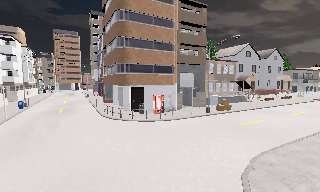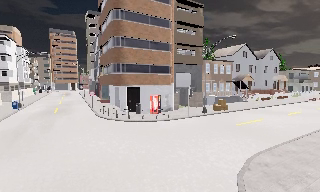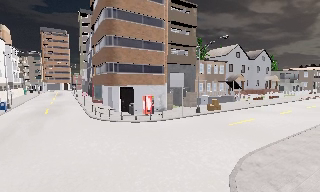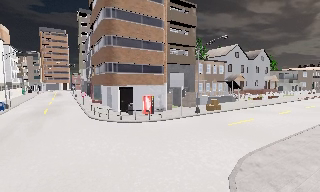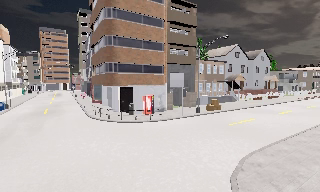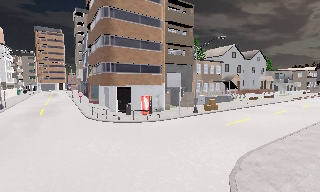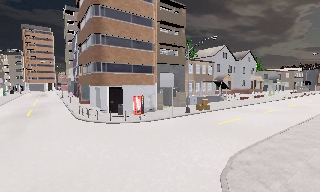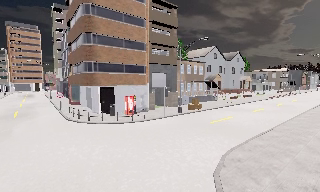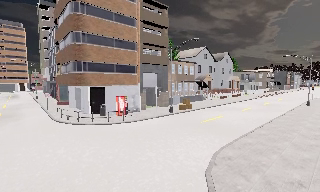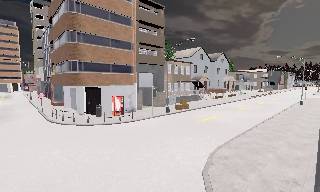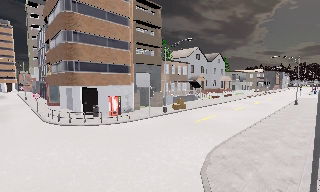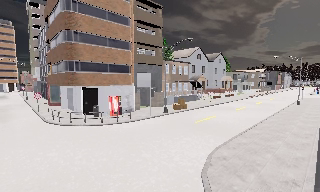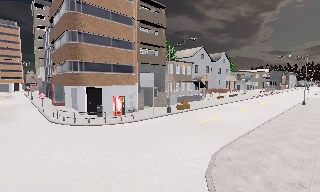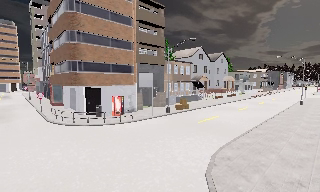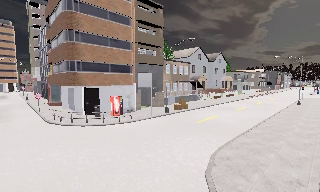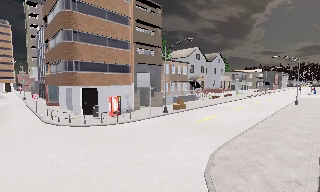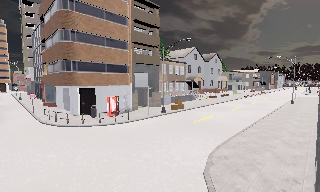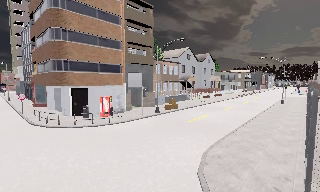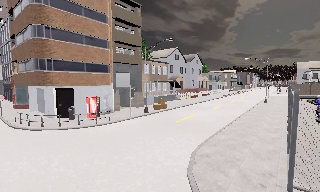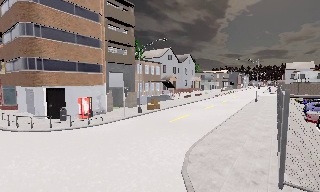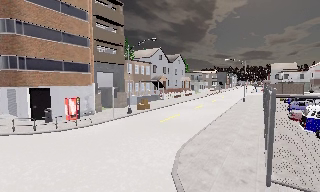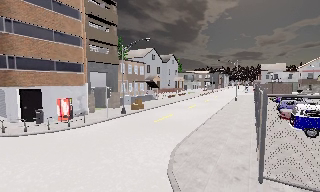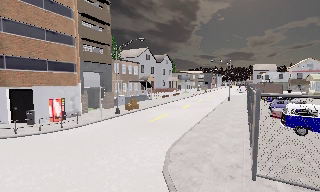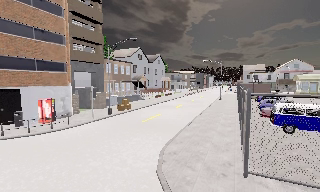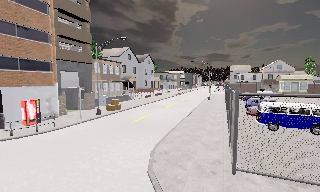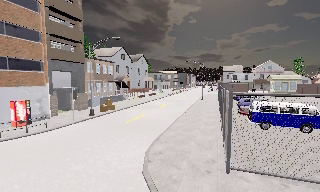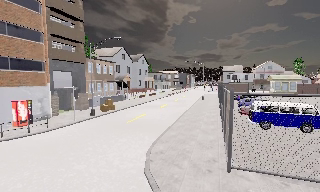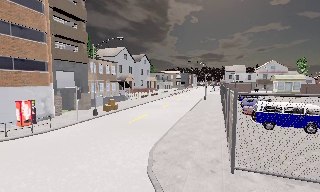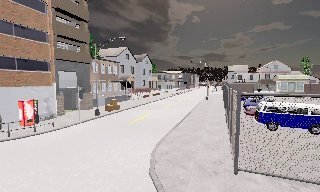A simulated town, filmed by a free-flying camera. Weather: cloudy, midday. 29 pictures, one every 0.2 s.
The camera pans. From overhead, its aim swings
clockwise.
The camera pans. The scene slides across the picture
to the left.
0.0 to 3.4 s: The camera swings to its right by about 20 degrees, and the scene slides to the left. It travels forward, about 0.5 m, so what stands in front looms larger.
3.4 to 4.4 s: The scene slides to the left, as the camera pans about 15 degrees to its right.
4.4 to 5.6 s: The camera shifts only a little, or ends up much as it began.
The film runs forward here.
